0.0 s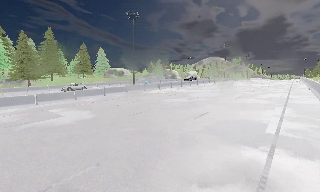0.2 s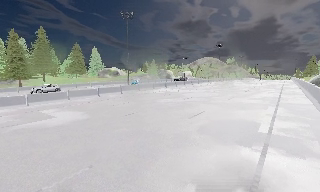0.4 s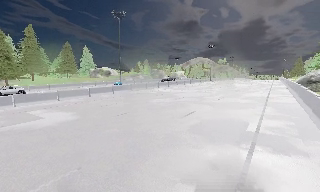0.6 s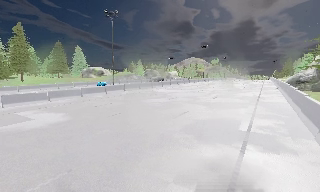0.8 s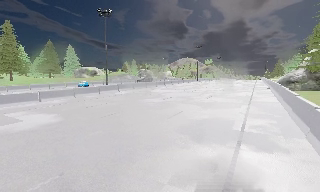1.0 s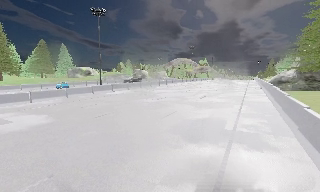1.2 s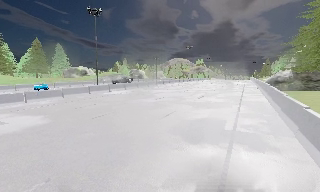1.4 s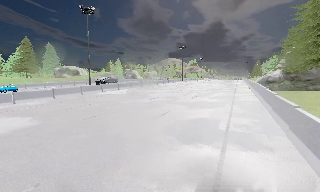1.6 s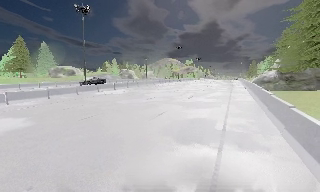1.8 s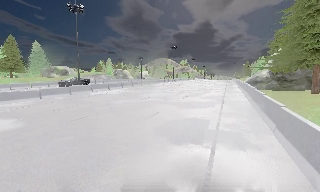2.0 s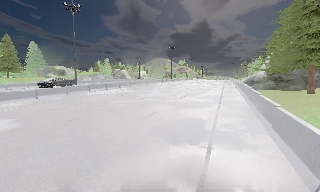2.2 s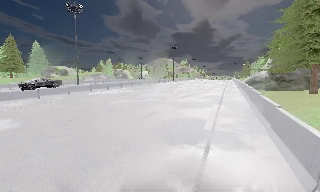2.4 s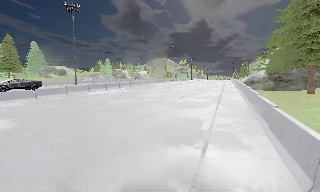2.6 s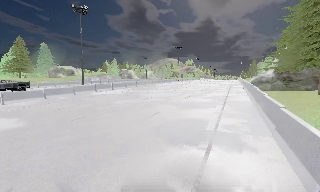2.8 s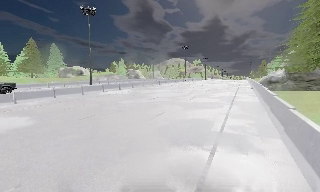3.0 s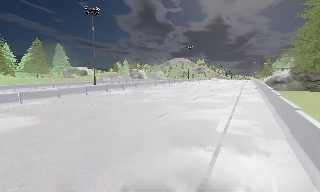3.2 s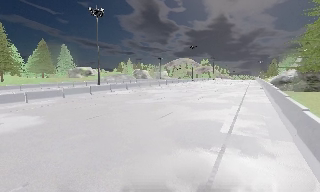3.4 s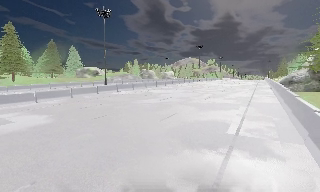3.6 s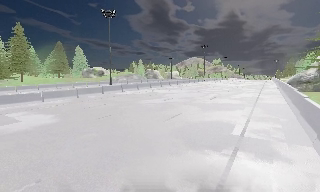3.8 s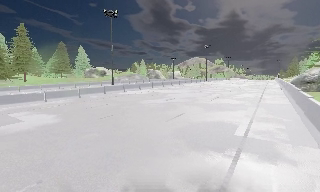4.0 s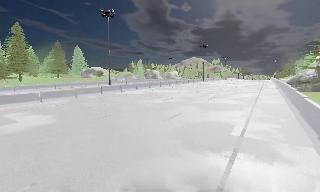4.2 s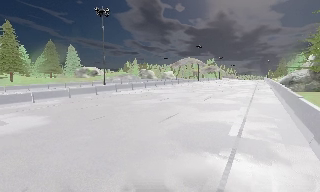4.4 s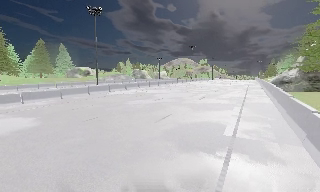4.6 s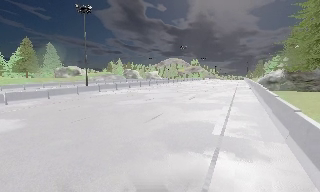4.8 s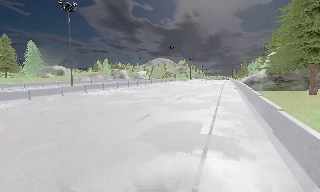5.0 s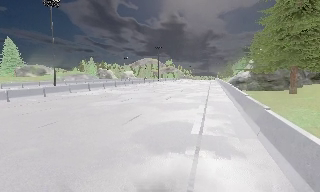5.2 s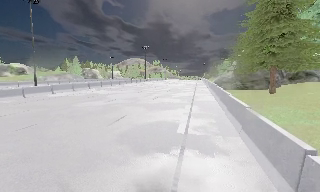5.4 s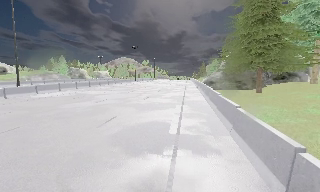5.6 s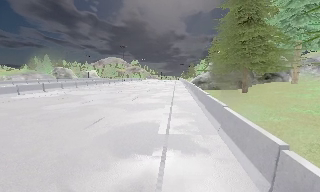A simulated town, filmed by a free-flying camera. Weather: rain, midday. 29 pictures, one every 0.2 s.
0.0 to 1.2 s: The scene slides to the left, as the camera pans about 10 degrees to its right.
1.2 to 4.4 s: The camera travels forward, about 0.5 m, so what stands in front looms larger.
4.4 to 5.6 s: The camera pans to its right, which is clockwise from overhead, by about 25 degrees.
The film runs forward here.
